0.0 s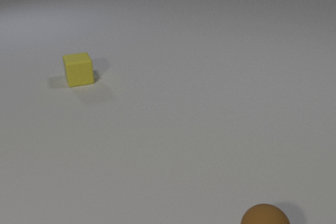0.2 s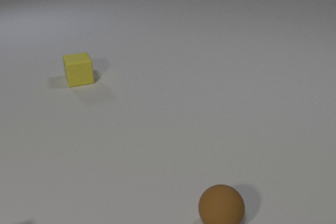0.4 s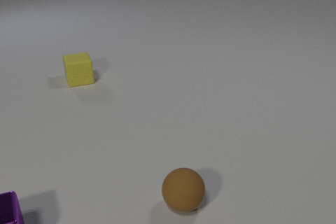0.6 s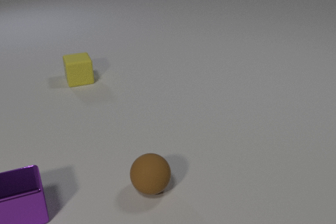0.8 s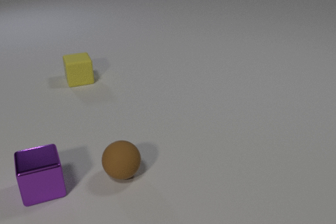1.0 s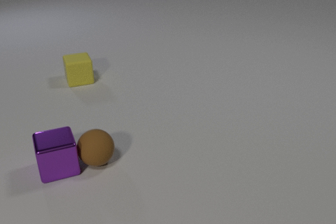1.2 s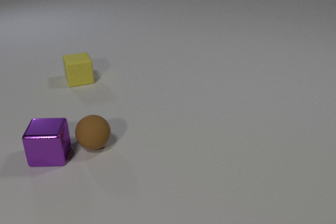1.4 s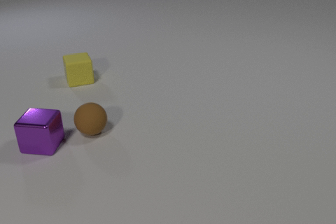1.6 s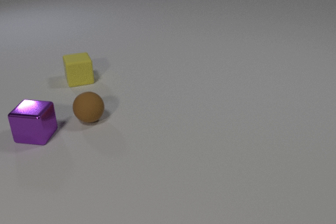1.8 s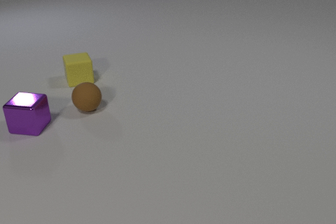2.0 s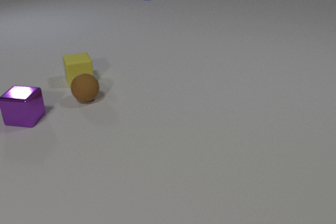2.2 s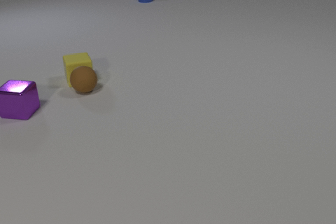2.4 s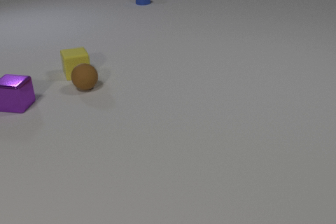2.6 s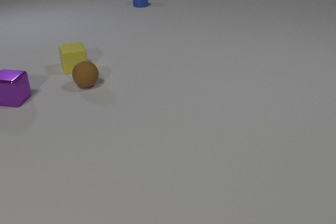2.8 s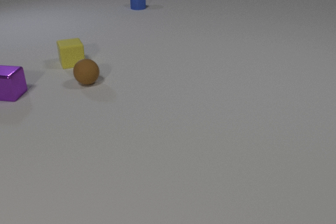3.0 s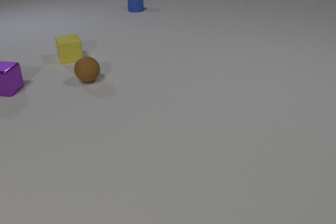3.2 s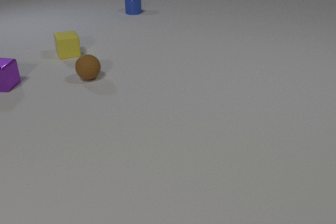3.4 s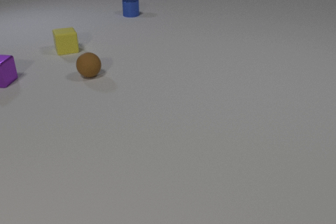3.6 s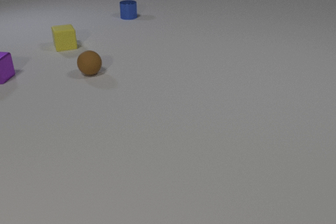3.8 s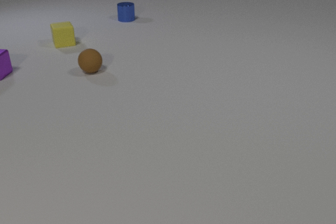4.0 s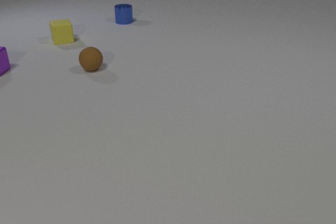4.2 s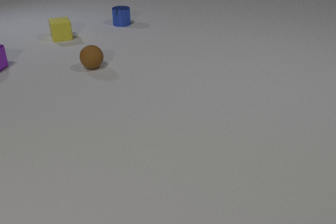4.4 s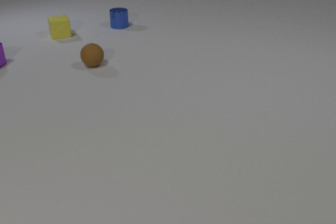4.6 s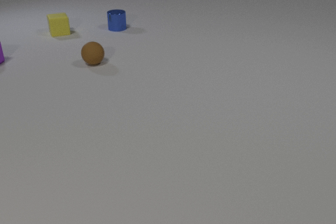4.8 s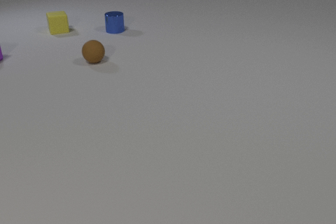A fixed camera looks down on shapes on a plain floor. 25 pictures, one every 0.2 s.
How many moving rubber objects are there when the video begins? 1.
What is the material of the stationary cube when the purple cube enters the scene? rubber.
What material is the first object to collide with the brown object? metal.
0.0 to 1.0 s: The purple metal cube comes in at the bottom edge, slides away from the camera and to the right. The brown rubber sphere rolls to the left and away from the camera. The purple metal cube and the brown rubber sphere collide.
1.0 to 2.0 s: The purple metal cube slides away from the camera, spins clockwise seen from above by about 30 degrees, its near face sliding to the left. The brown rubber sphere rolls away from the camera. The blue metal cylinder comes in at the top edge, slides toward the camera.
2.0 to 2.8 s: The purple metal cube slides away from the camera. The brown rubber sphere rolls away from the camera. The yellow rubber cube slides away from the camera. The blue metal cylinder slides toward the camera. The brown rubber sphere and the yellow rubber cube collide.
2.8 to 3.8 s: The purple metal cube slides away from the camera. The brown rubber sphere rolls away from the camera. The yellow rubber cube slides away from the camera. The blue metal cylinder slides toward the camera.
3.8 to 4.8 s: The purple metal cube slides away from the camera. The brown rubber sphere rolls away from the camera. The yellow rubber cube slides away from the camera. The blue metal cylinder slides toward the camera.
